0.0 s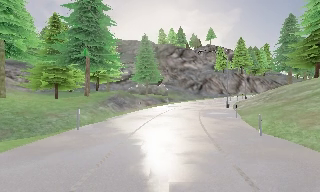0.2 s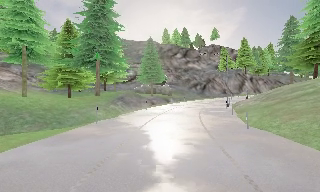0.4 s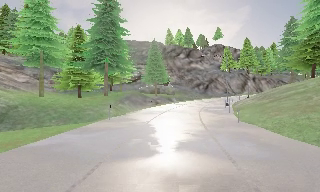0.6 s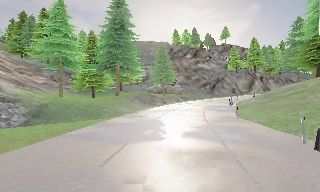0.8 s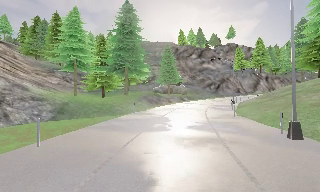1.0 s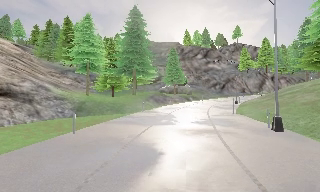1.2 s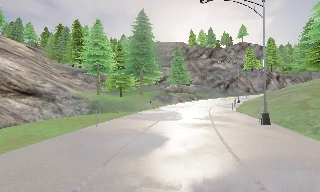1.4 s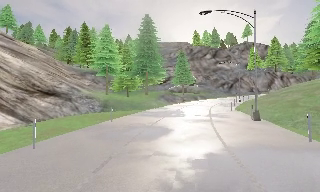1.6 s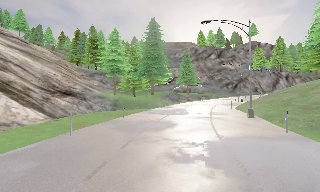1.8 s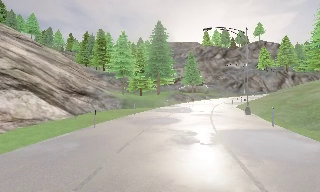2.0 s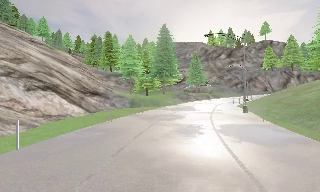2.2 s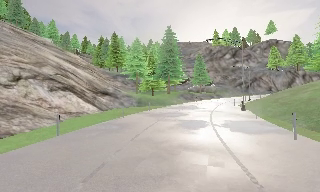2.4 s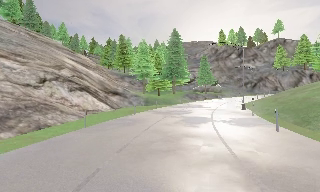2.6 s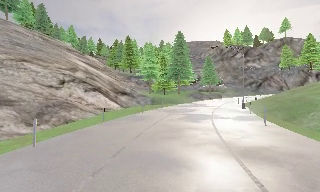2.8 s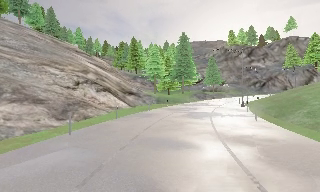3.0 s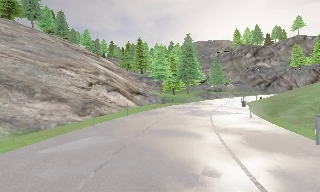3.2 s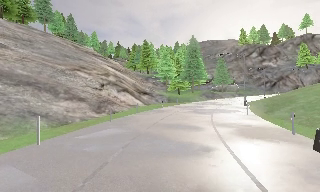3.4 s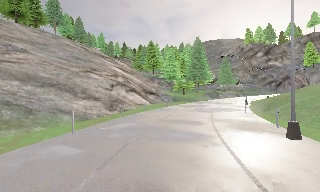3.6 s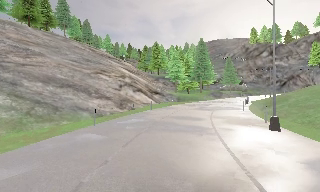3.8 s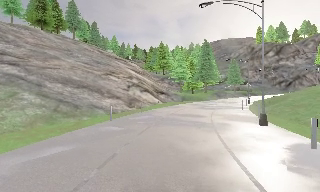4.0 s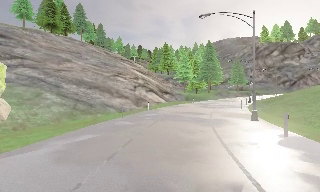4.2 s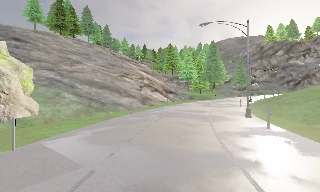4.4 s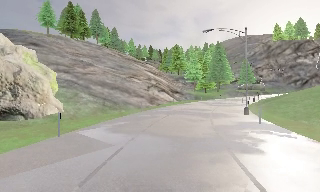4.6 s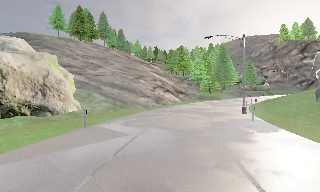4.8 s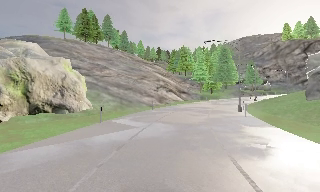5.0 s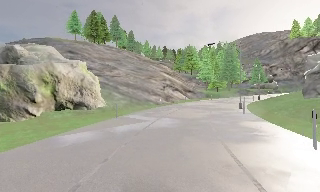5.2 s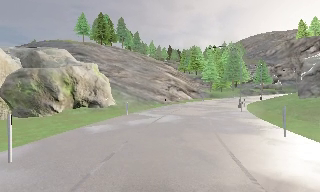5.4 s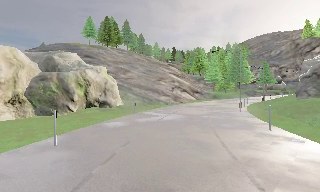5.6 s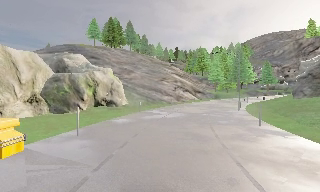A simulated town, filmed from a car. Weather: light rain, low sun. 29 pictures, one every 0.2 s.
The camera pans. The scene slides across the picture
to the right.
The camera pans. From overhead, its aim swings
counterclockwise.
0.0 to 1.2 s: The camera swings to its left by about 10 degrees, and the scene slides to the right. It travels backward, about 10 m, so what stands in front gets smaller.
1.2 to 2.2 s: The camera travels backward, about 8 m, so what stands in front gets smaller.
2.2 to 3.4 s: The camera pans to its left, which is counterclockwise from overhead, by about 10 degrees. It travels backward, about 10 m, so what stands in front gets smaller.
3.4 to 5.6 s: The camera pans to its left, which is counterclockwise from overhead, by about 20 degrees. It travels backward, about 17 m, so what stands in front gets smaller.
The film runs backward here.
